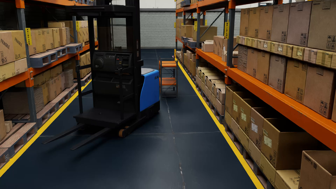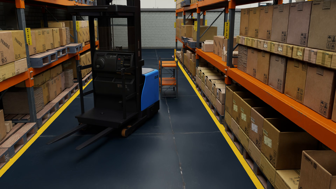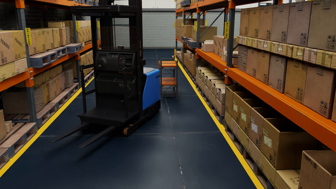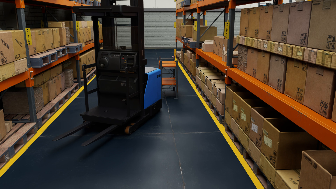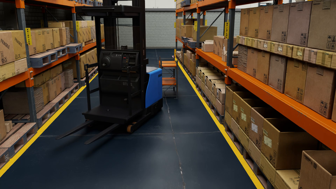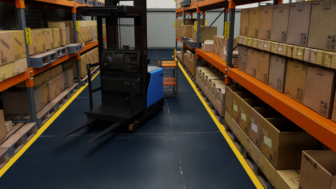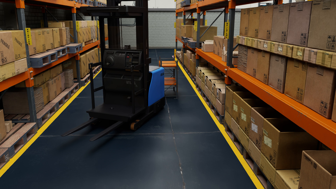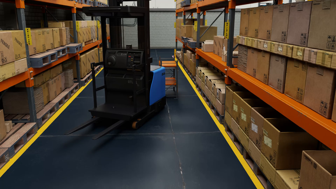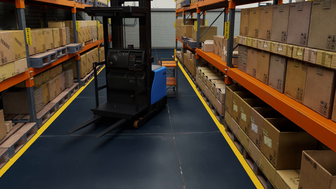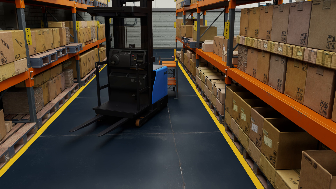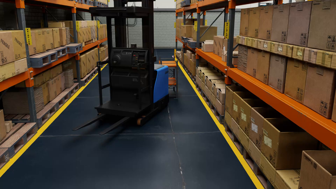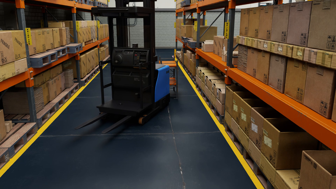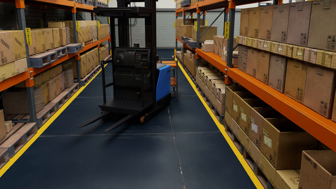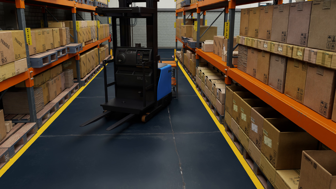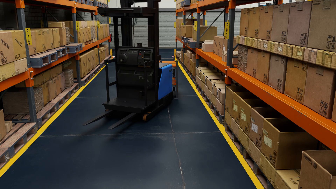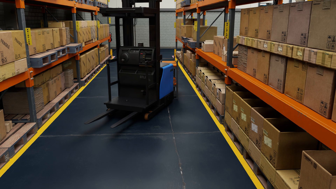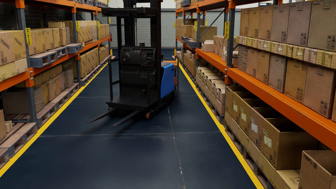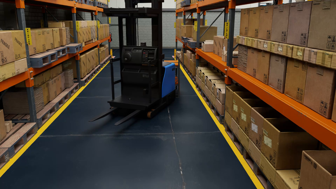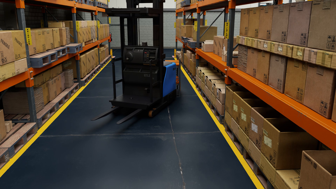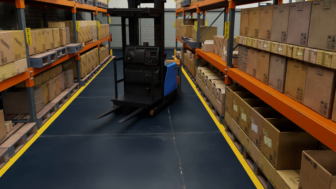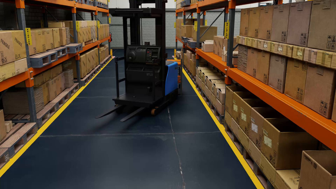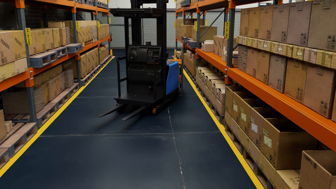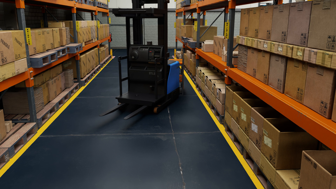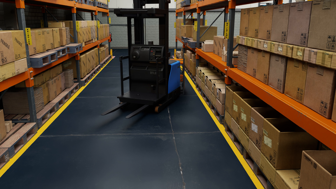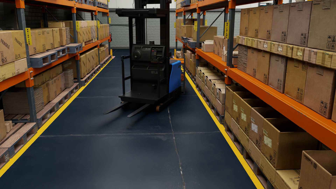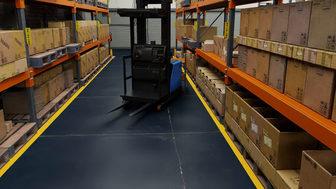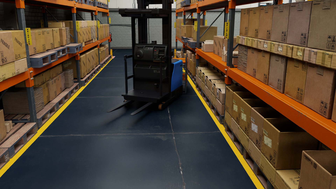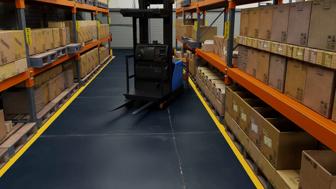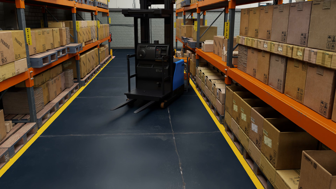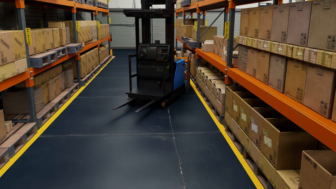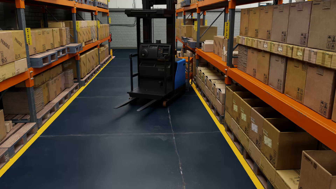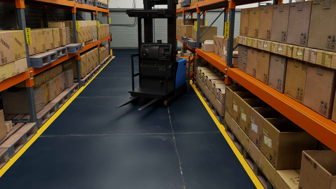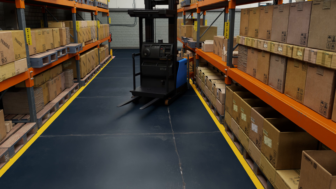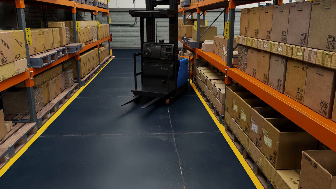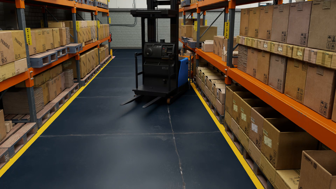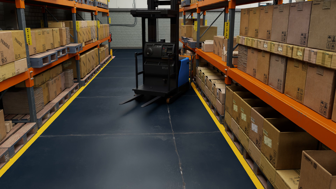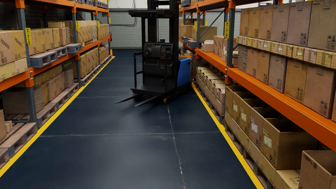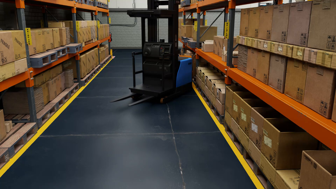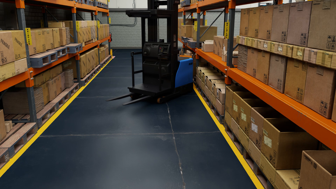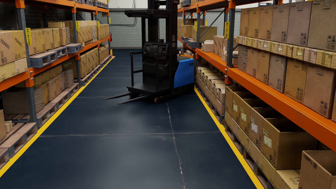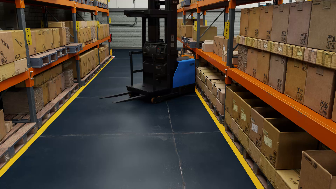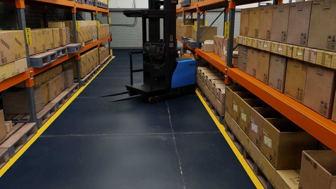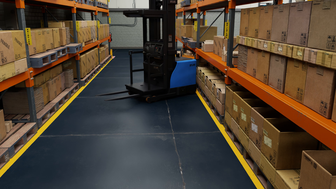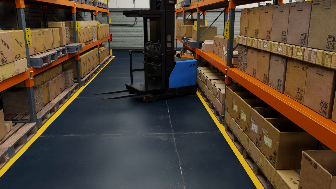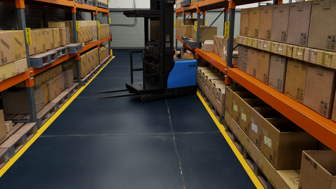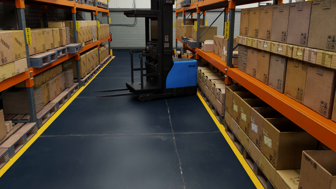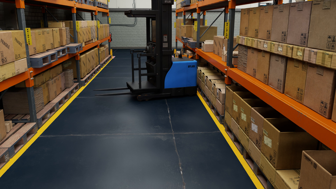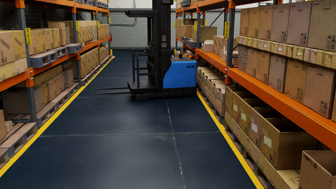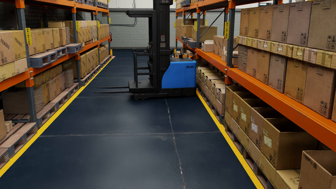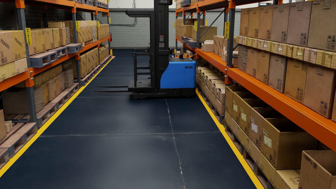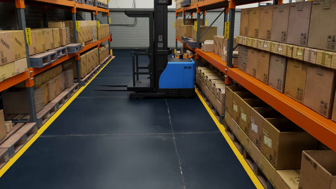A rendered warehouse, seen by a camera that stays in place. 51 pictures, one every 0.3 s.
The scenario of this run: A forklift runs into an object in its way.
